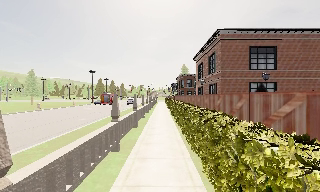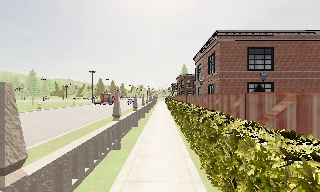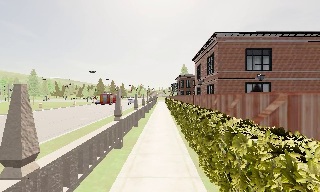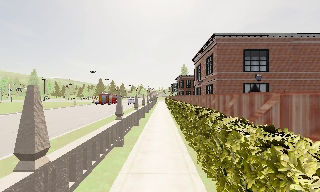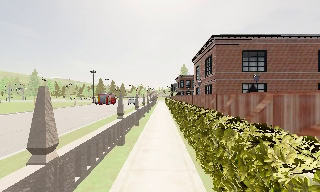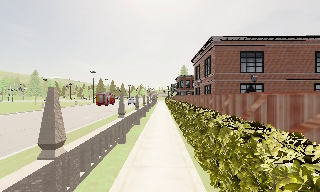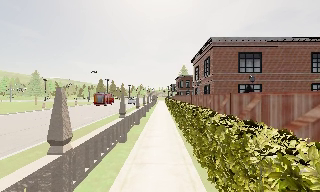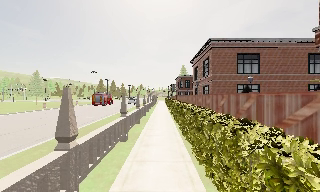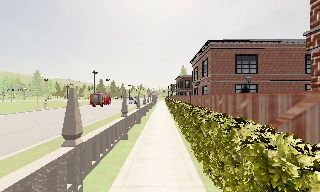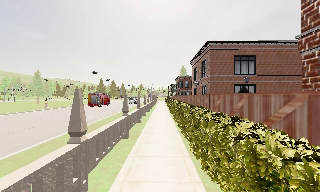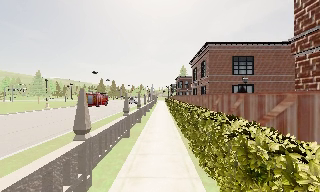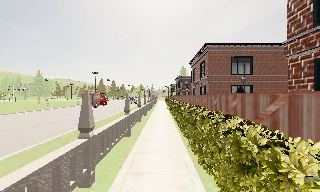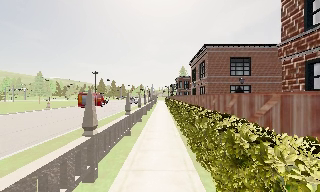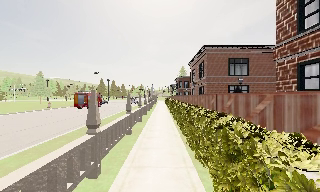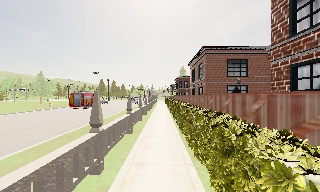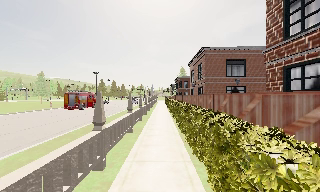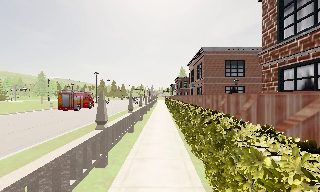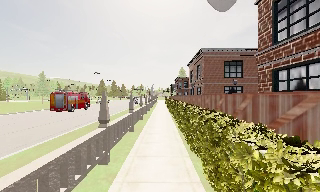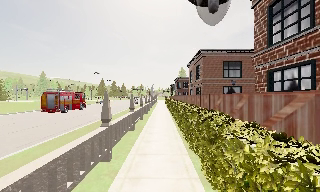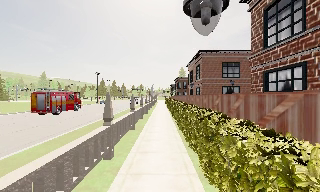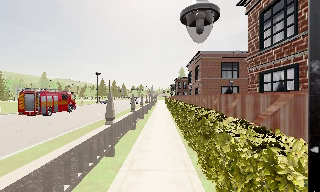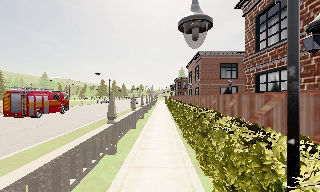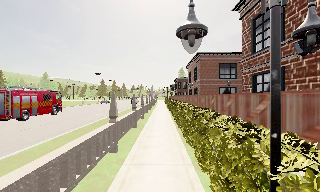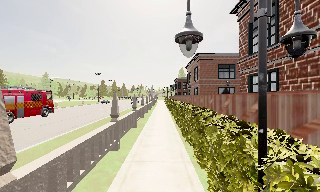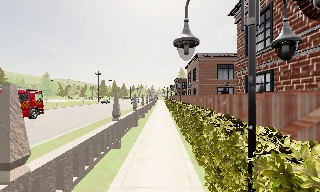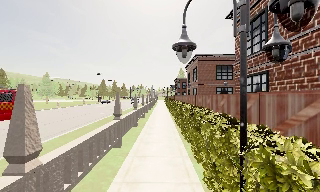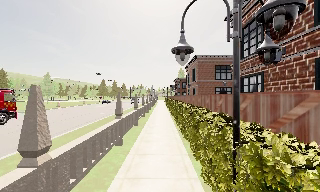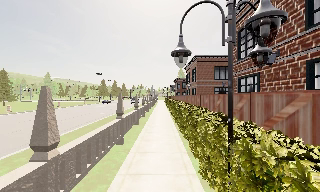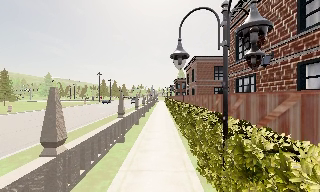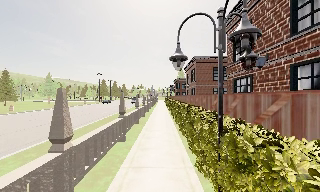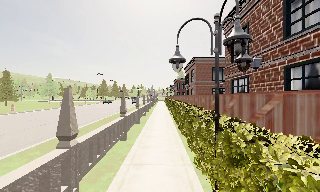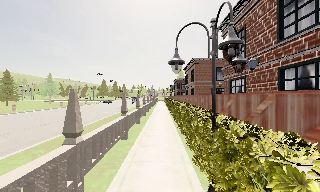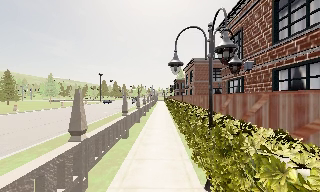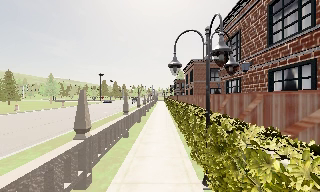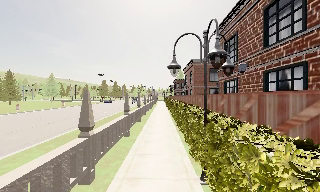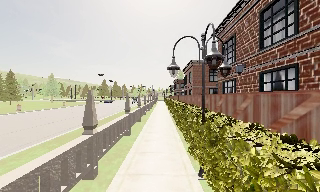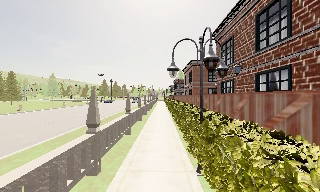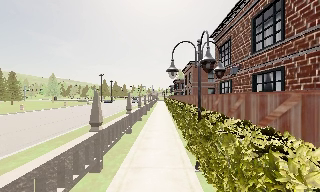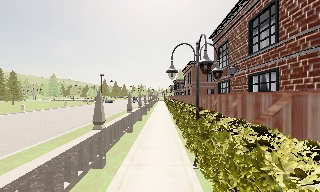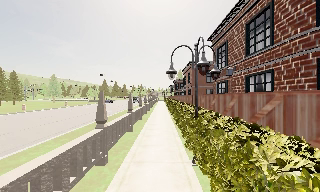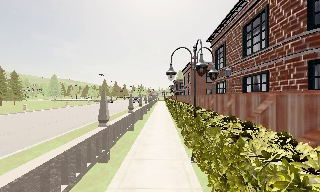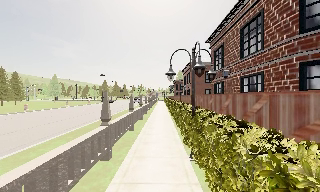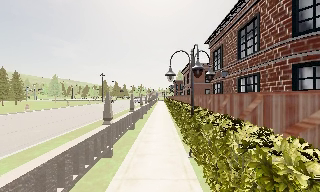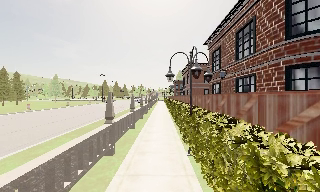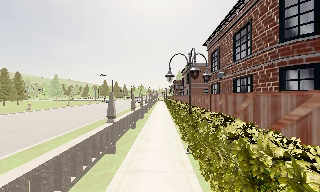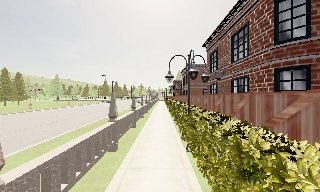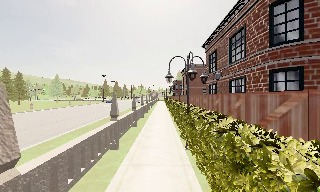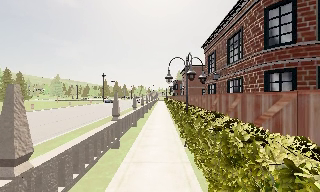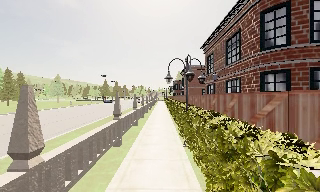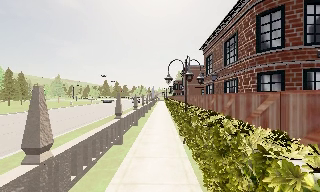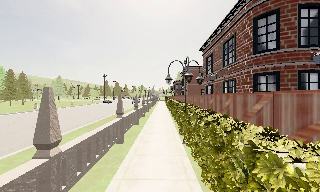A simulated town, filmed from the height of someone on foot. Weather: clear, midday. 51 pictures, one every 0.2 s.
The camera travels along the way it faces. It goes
backward.
0.0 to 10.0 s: The camera travels backward, about 12 m, so what stands in front gets smaller.
The film runs backward here.
